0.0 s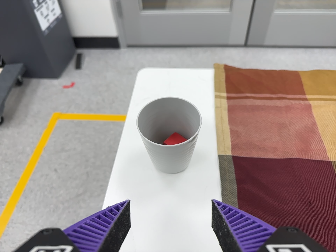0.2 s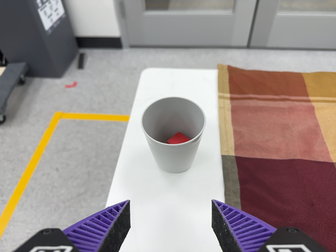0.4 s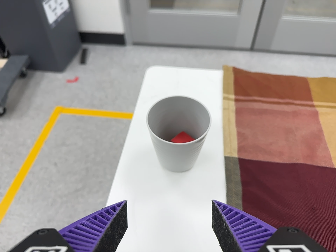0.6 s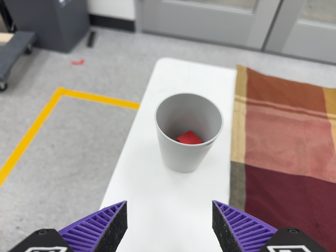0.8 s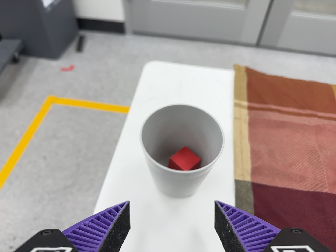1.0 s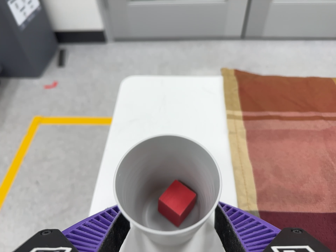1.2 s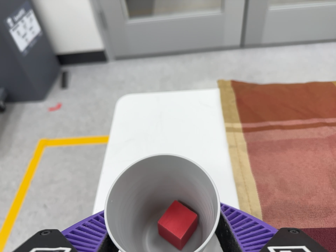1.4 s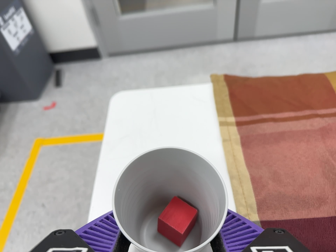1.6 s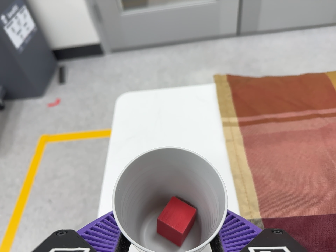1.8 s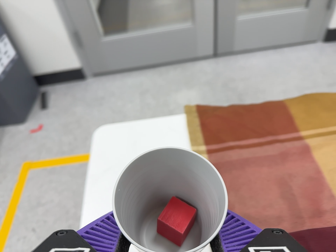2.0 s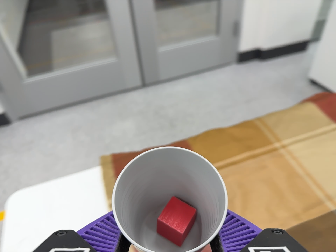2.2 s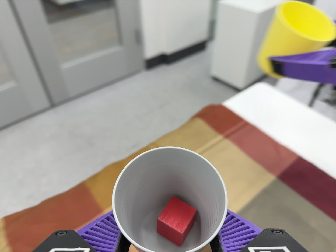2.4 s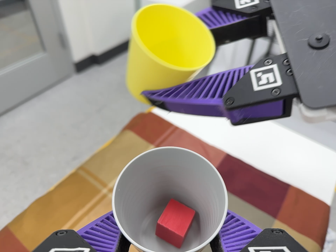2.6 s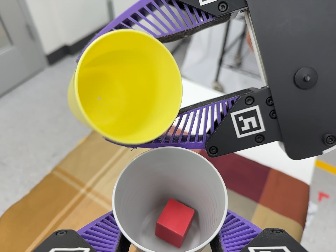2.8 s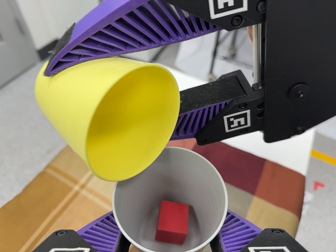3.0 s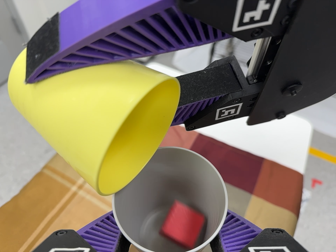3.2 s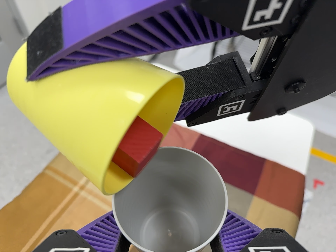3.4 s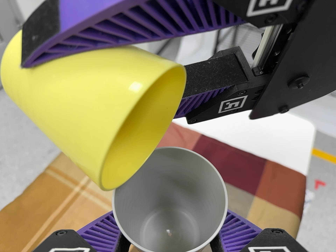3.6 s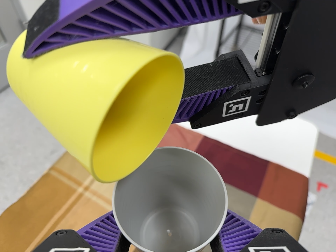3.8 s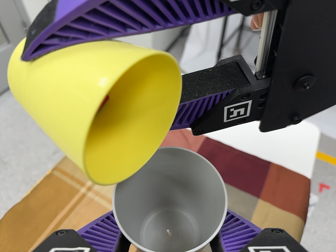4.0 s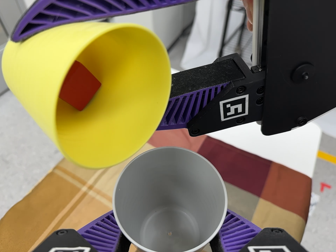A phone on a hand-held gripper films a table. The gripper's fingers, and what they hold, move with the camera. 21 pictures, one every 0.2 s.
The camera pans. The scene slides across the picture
to the left.
0.0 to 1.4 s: The camera travels forward and toward the top of its view, about 14 cm, so what stands in front looms larger.
1.4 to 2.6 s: The camera swings to its right by about 45 degrees, and the scene slides to the left. It travels to its right and toward the top of its view, about 24 cm, so close, fixed things drift to the left. It rolls about its line of sight by about 35 degrees, and the scene rotates counterclockwise.
2.6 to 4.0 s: The camera shifts only a little, or ends up much as it began.
The film runs backward here.
